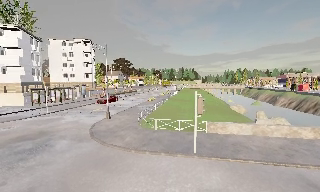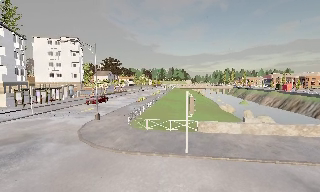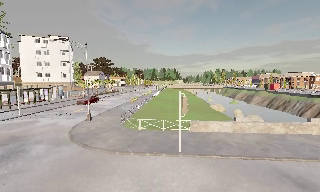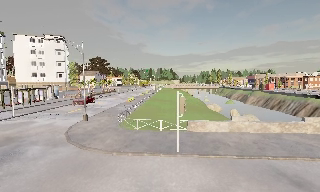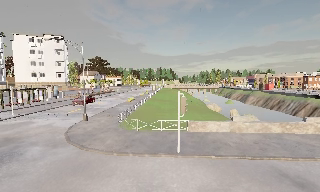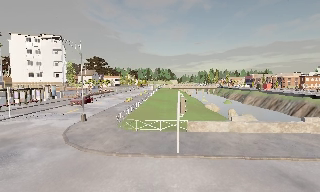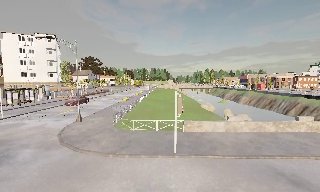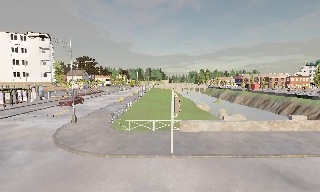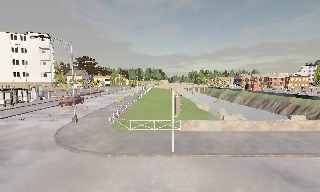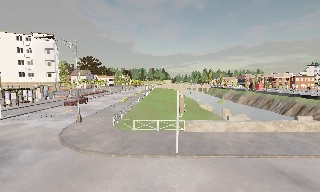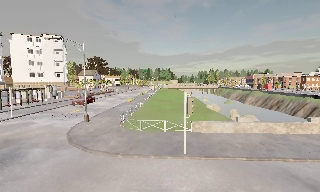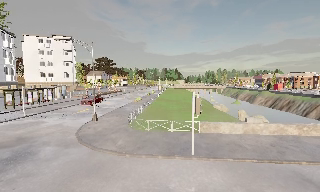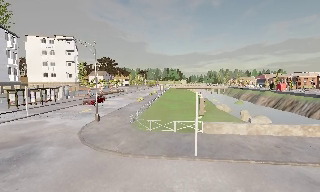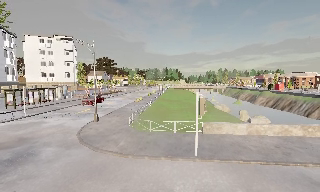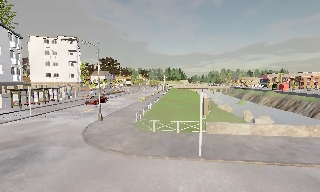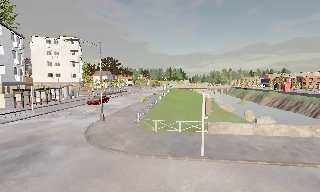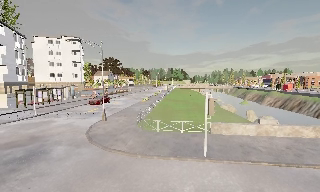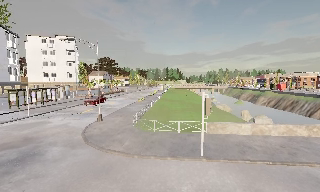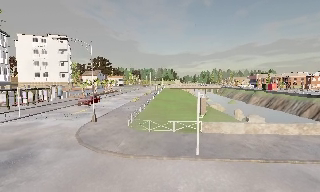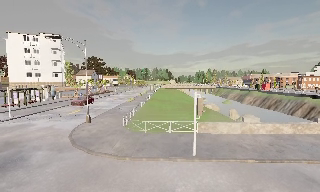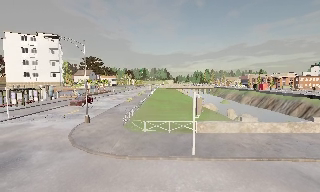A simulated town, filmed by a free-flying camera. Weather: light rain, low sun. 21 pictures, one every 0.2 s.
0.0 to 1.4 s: The camera pans to its right, which is clockwise from overhead, by about 10 degrees.
1.4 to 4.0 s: The camera travels to its left, about 1 m, so close, fixed things drift to the right.
The film runs backward here.
